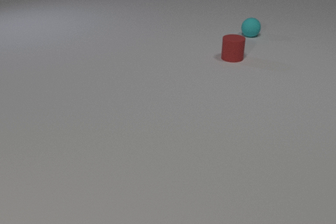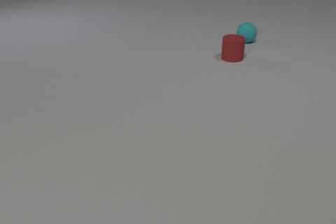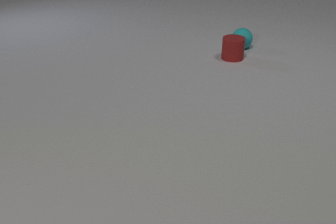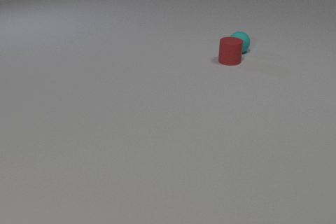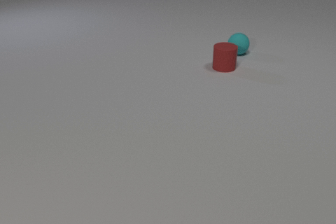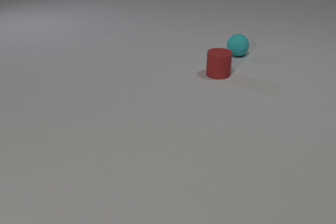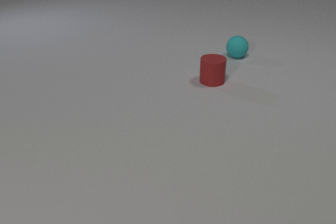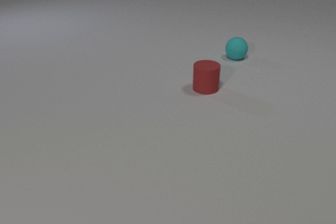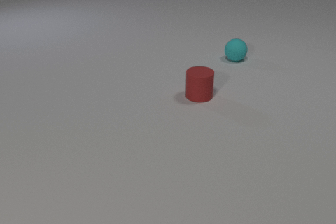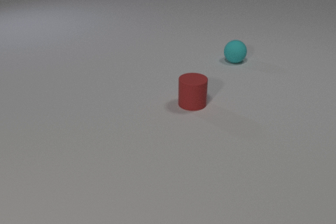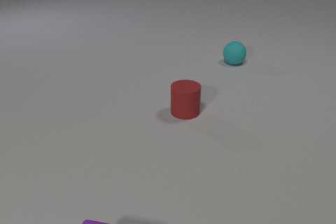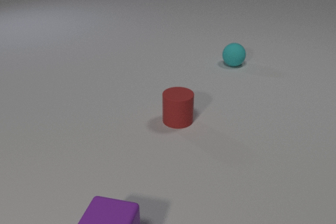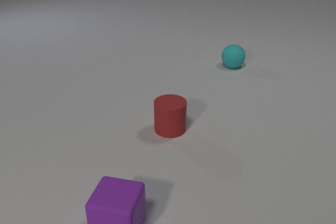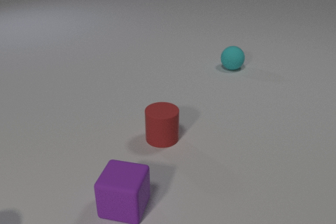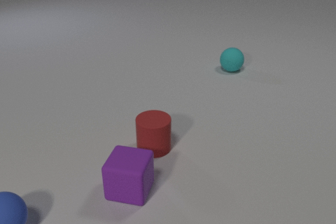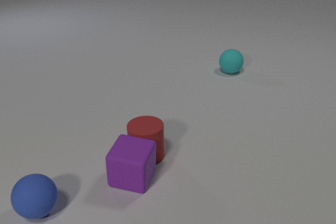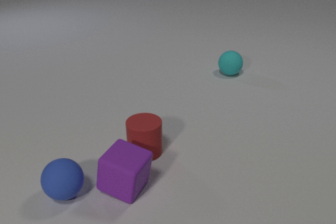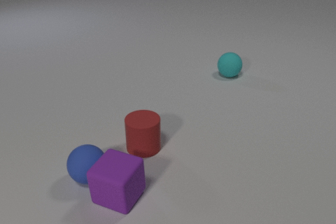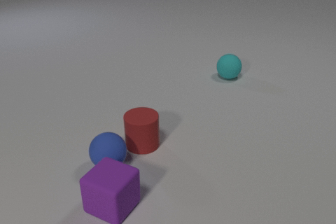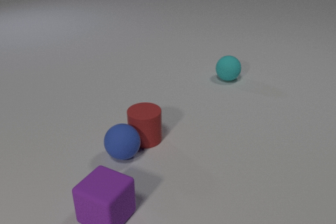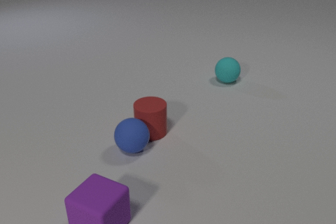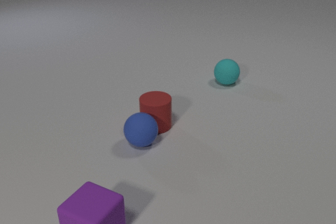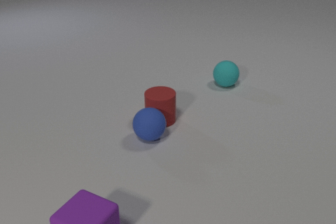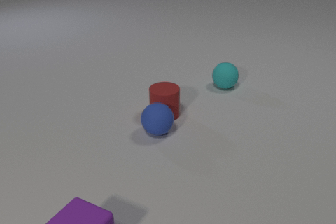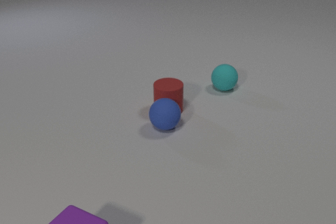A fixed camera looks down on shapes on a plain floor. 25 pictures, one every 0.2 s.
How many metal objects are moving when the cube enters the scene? 0.
What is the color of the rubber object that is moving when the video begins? cyan.
What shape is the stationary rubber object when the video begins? cylinder.
0.0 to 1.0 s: The cyan rubber sphere rolls toward the camera. The red rubber cylinder slides toward the camera. The cyan rubber sphere and the red rubber cylinder collide.
1.0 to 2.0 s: The cyan rubber sphere rolls toward the camera. The red rubber cylinder slides toward the camera.
2.0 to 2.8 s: The cyan rubber sphere rolls toward the camera. The red rubber cylinder slides toward the camera and to the left. The purple rubber cube slides away from the camera. The blue rubber sphere comes in at the left edge, rolls to the right.
2.8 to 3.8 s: The cyan rubber sphere rolls toward the camera. The red rubber cylinder slides away from the camera and to the left. The purple rubber cube slides toward the camera and to the left. The blue rubber sphere rolls to the right and away from the camera. The red rubber cylinder and the purple rubber cube collide. The purple rubber cube and the blue rubber sphere collide. The red rubber cylinder and the blue rubber sphere collide.
3.8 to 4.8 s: The cyan rubber sphere rolls toward the camera. The red rubber cylinder slides away from the camera and to the right. The purple rubber cube slides toward the camera and to the left. The blue rubber sphere rolls away from the camera and to the right.
